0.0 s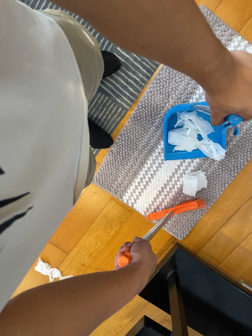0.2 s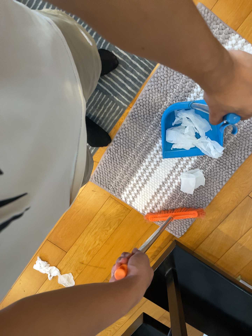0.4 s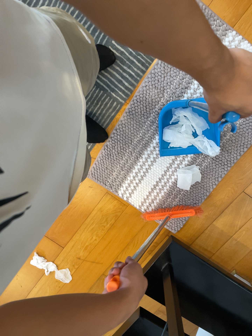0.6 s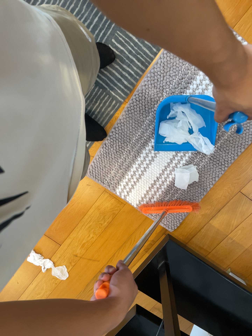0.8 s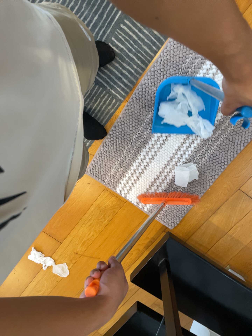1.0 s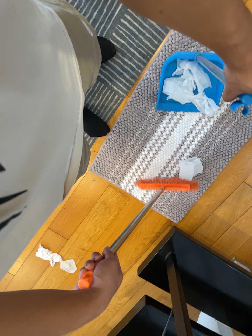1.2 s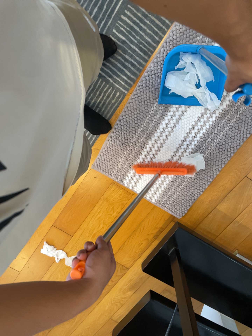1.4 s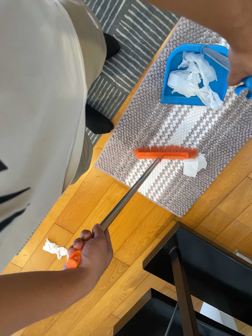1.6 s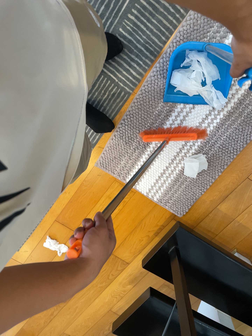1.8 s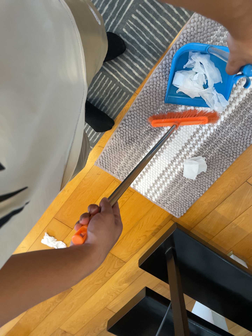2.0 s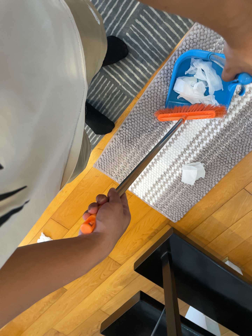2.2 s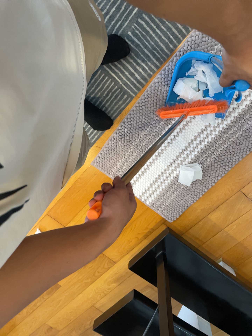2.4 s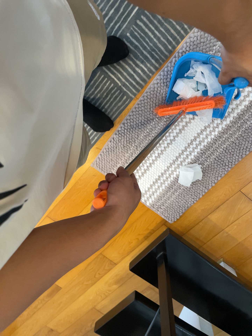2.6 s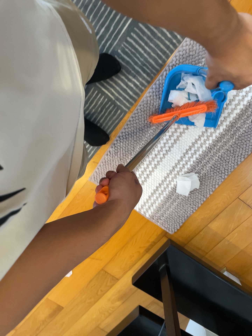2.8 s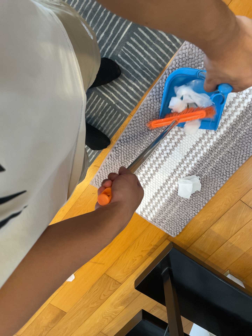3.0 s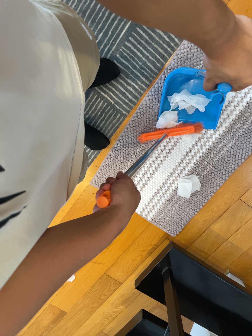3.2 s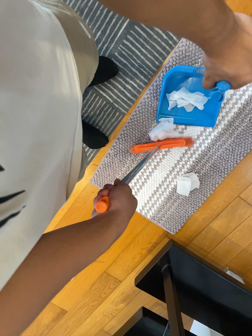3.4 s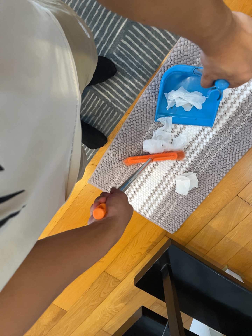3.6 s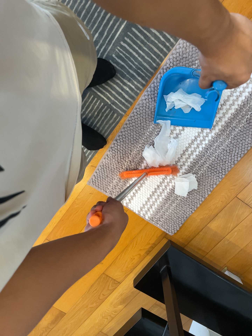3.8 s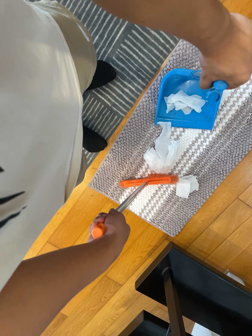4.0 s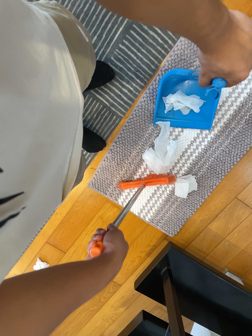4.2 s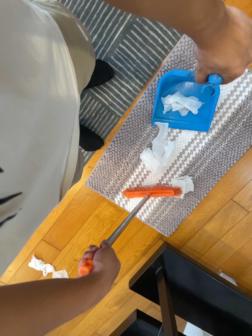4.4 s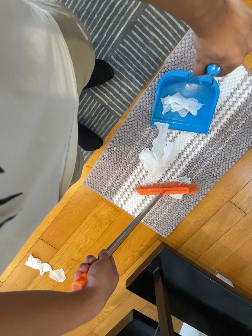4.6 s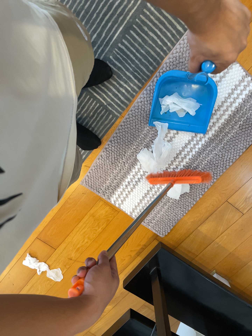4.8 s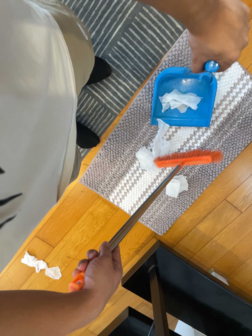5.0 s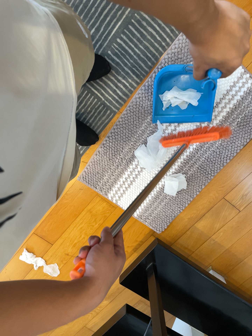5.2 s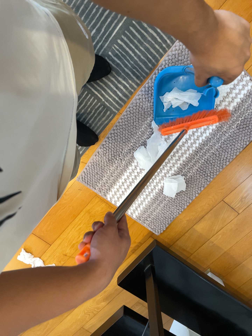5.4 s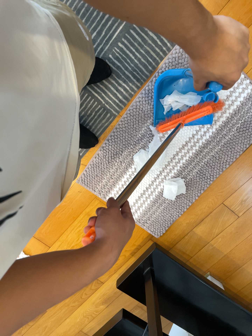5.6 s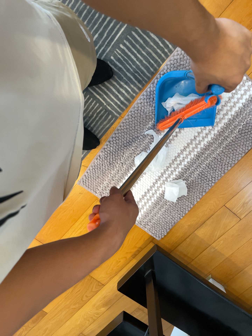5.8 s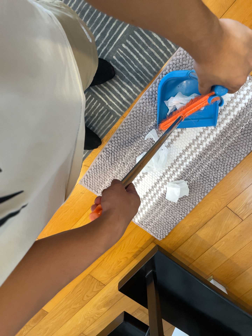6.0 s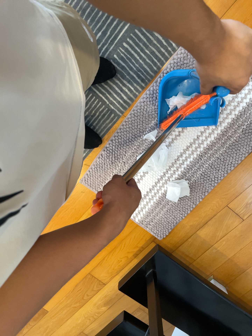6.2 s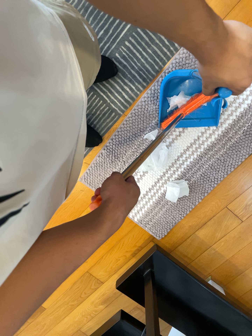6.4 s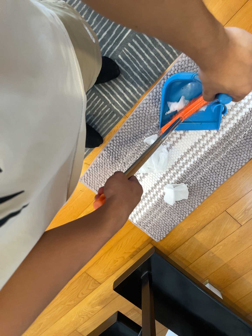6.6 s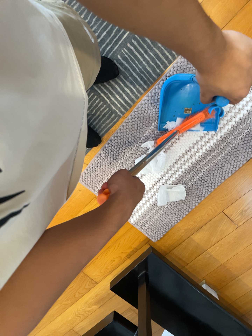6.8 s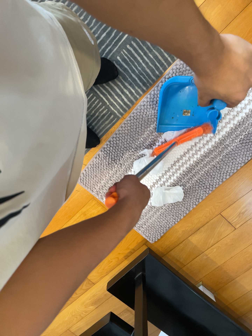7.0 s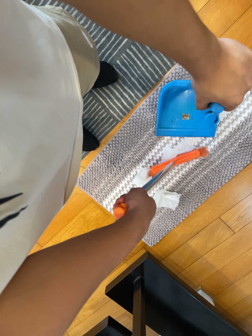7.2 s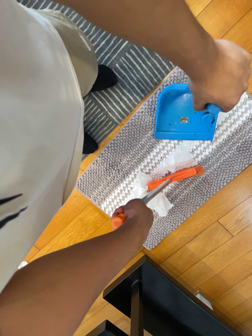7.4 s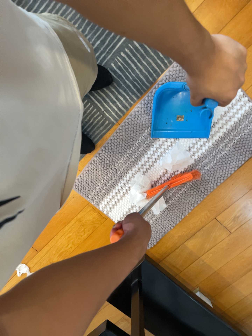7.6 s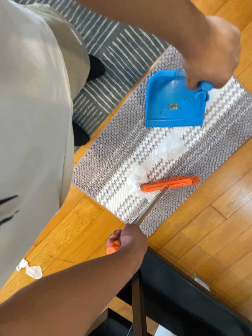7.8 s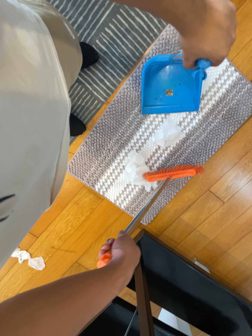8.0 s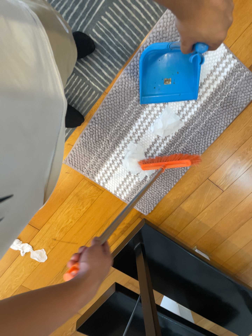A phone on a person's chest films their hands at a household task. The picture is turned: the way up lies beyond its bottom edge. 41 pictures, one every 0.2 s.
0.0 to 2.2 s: The camera travels toward the top of its view and to its left, about 16 cm. Its aim tips toward the bottom of its view by about 10 degrees.
2.2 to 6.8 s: The camera shifts only a little, or ends up much as it began.
6.8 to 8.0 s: The camera travels toward the bottom of its view, about 7 cm, so close, fixed things drift upward.
The film runs backward here.
